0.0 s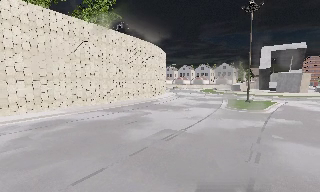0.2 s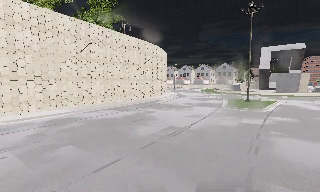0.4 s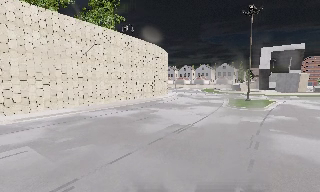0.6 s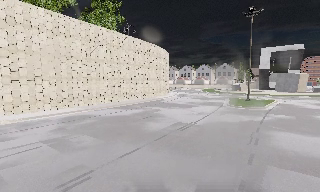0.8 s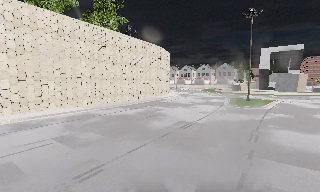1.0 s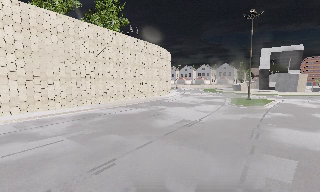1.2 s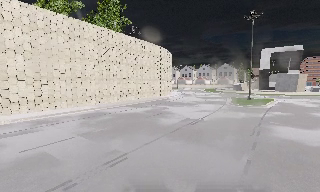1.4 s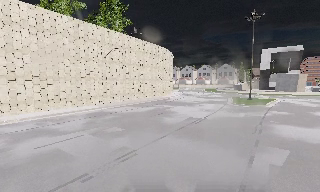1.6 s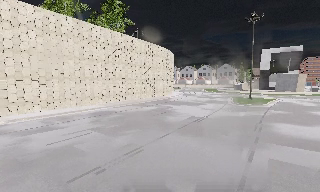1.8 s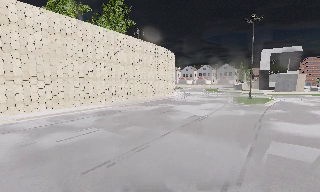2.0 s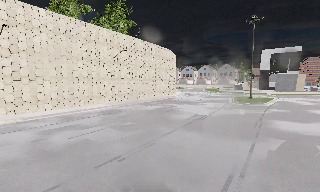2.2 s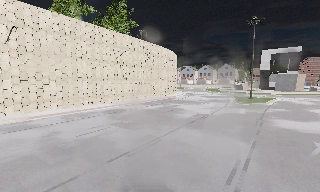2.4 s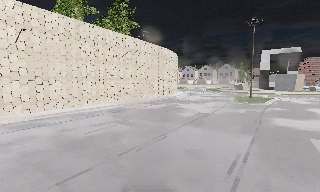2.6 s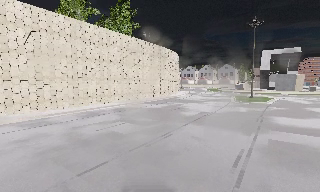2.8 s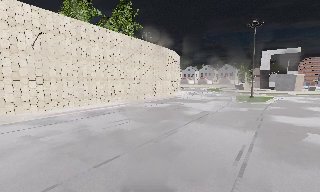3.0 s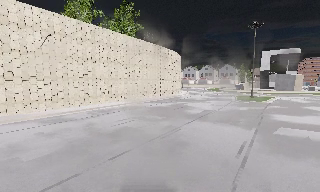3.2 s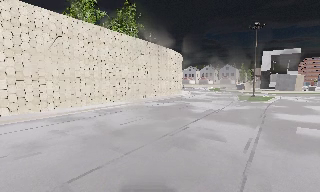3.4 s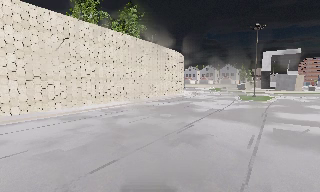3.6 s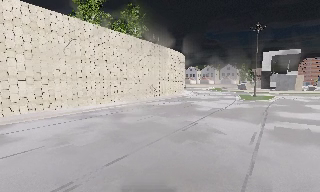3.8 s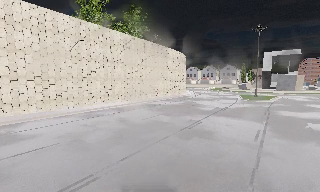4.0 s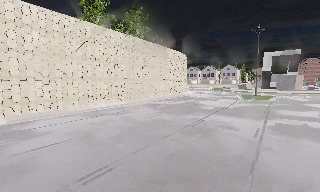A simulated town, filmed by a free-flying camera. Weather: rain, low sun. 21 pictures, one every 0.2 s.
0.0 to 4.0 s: The camera travels backward and to its left, about 10 m, so what stands in front gets smaller.
The film runs backward here.
